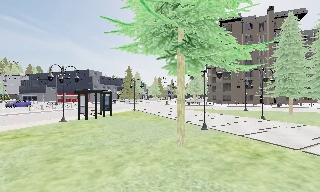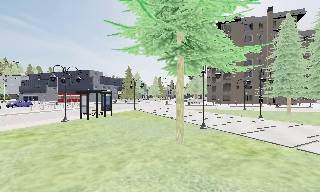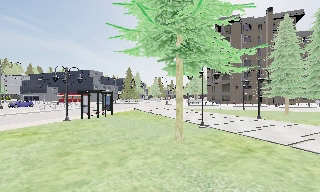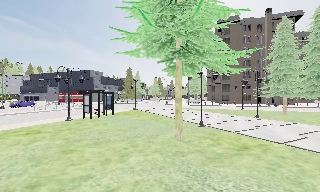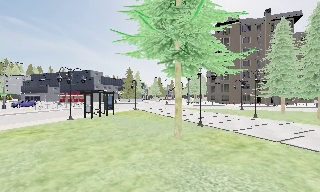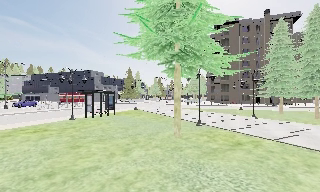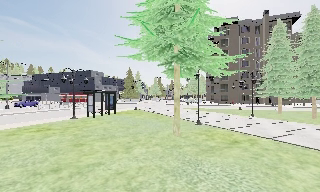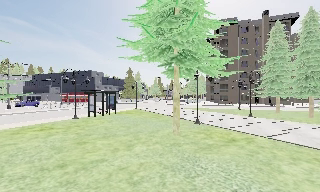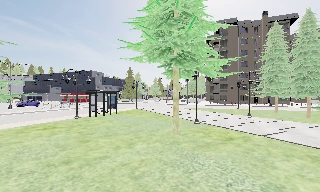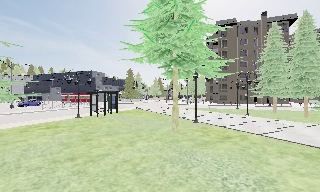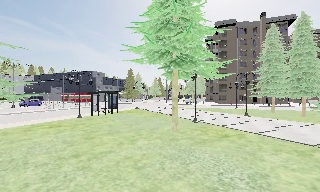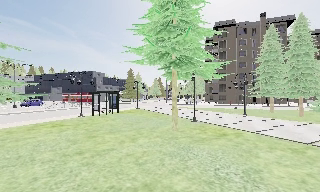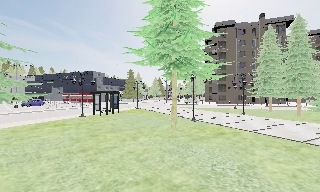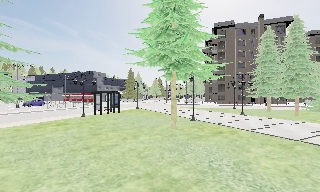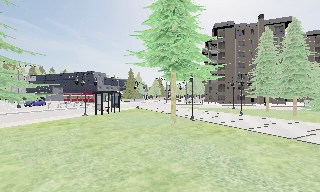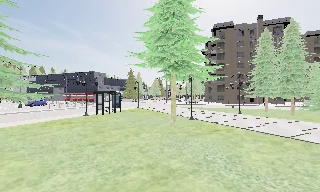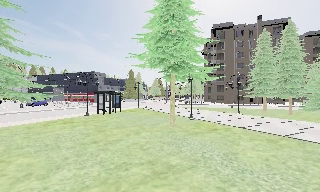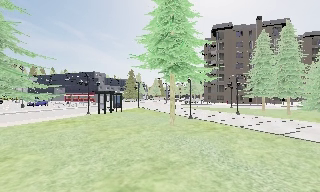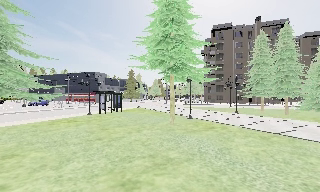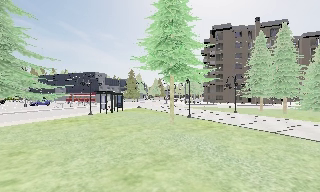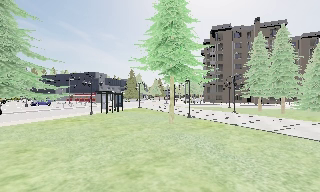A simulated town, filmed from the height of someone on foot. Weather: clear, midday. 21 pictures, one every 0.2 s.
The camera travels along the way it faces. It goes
backward.
0.0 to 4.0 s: The camera travels backward, about 6 m, so what stands in front gets smaller.
The film runs backward here.
